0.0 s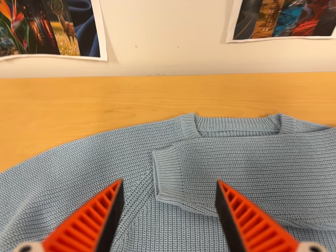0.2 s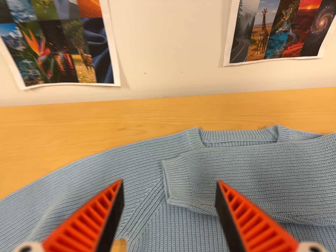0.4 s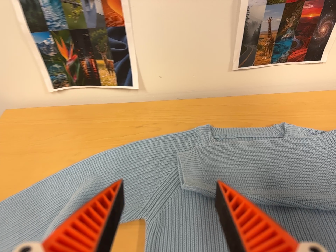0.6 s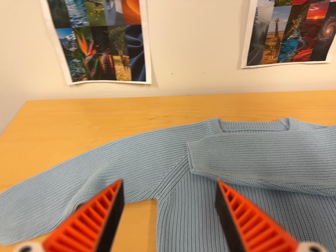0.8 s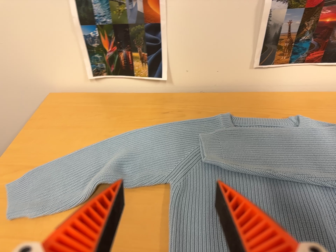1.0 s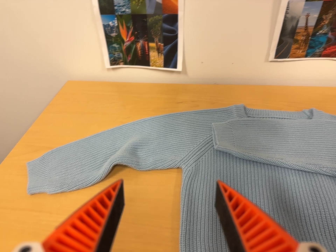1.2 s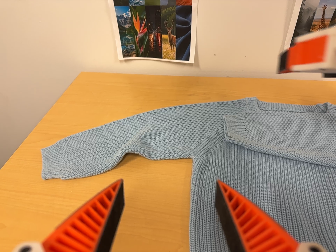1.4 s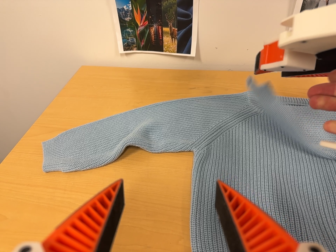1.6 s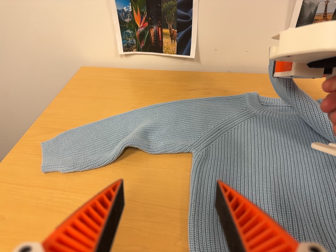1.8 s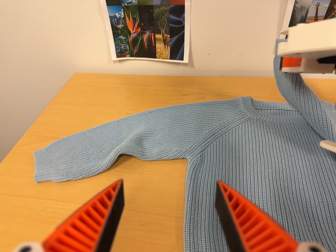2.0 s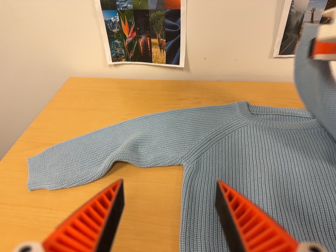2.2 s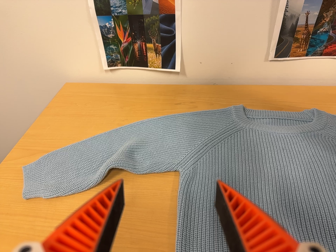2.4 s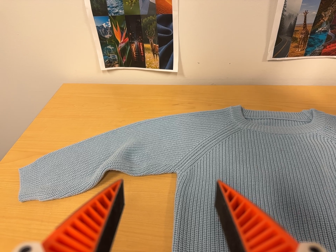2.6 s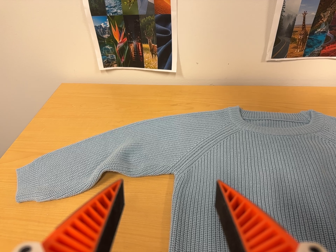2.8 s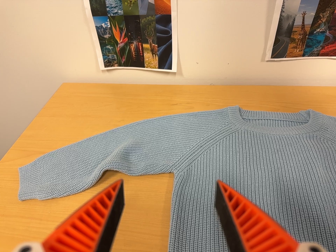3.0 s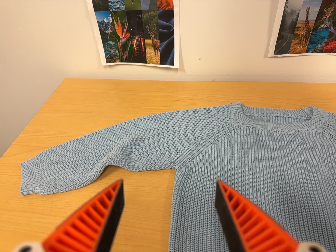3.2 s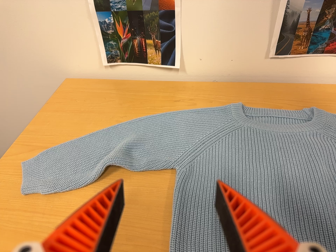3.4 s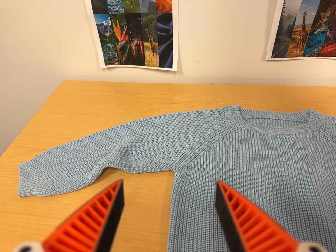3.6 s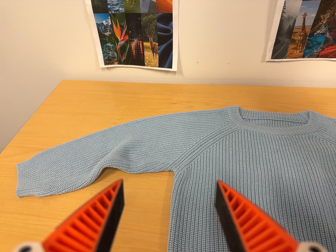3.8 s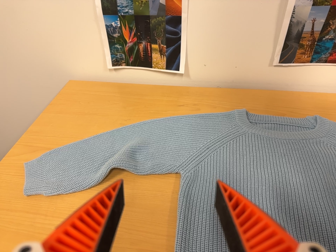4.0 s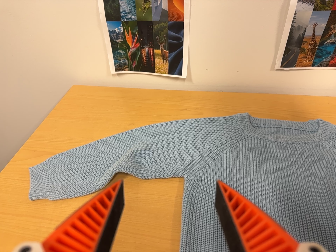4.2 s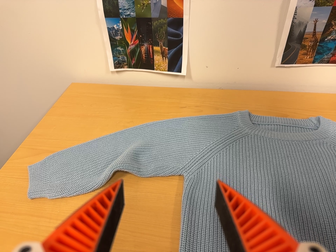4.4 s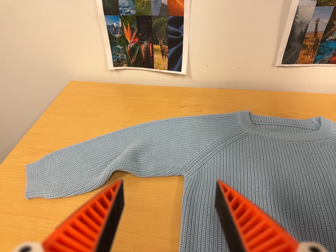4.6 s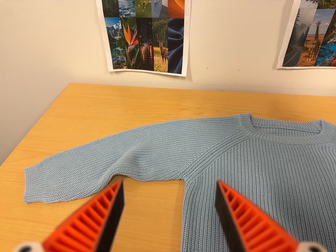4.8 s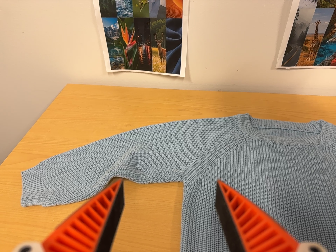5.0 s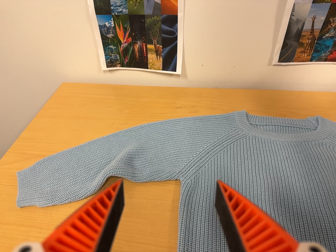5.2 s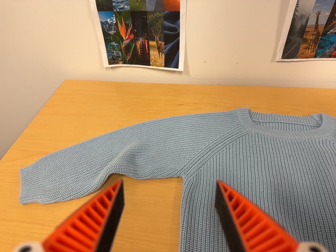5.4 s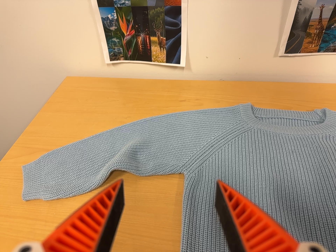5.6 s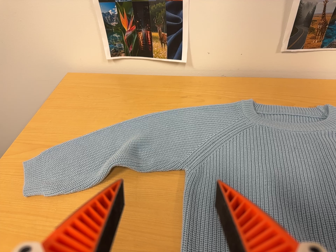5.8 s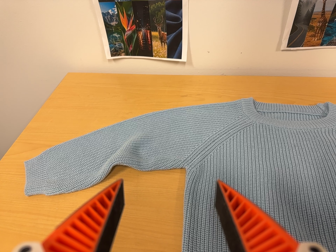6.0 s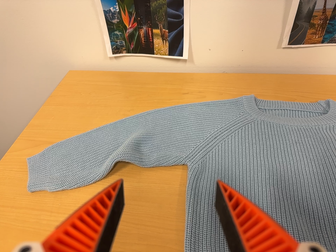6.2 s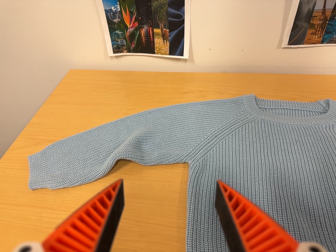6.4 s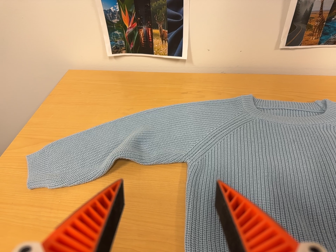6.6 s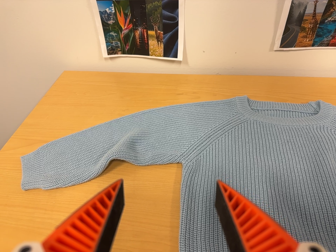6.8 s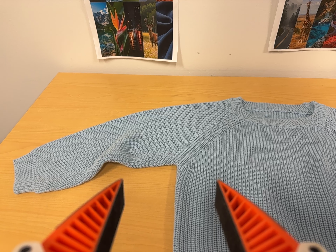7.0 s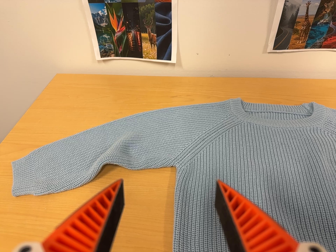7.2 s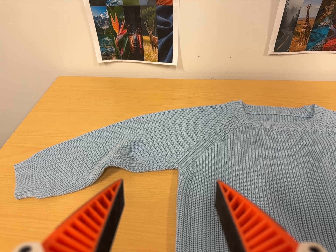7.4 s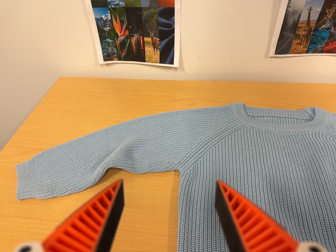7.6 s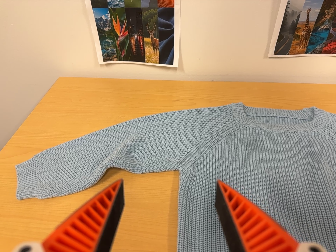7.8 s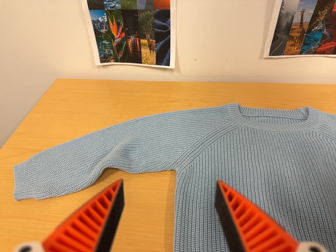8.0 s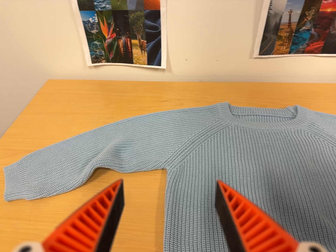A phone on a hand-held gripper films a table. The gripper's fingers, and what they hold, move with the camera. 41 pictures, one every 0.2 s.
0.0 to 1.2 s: The camera pans to its left by about 10 degrees. It travels backward and toward the bottom of its view, about 24 cm, so what stands in front gets smaller. Its aim tips toward the top of its view by about 10 degrees.
1.2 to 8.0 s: The camera shifts only a little, or ends up much as it began.
The film runs backward here.
